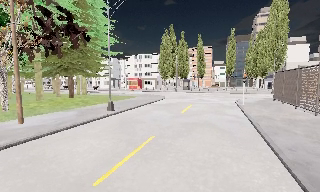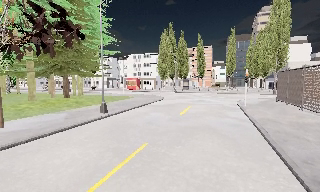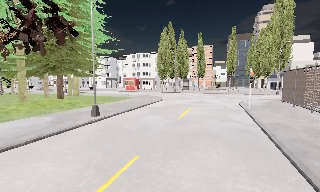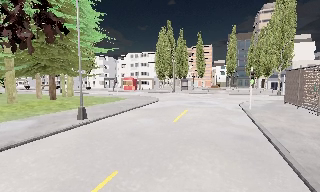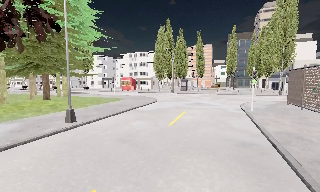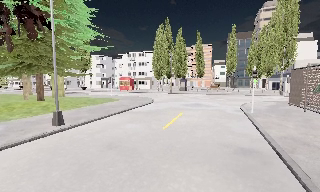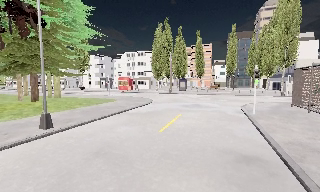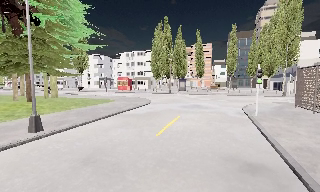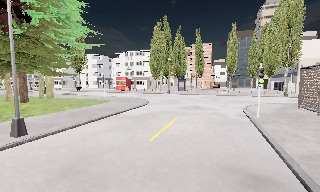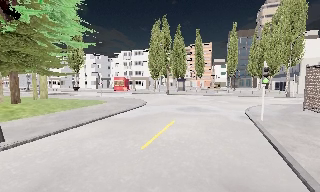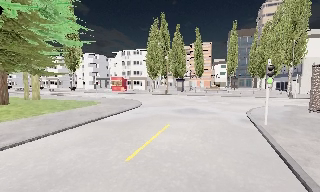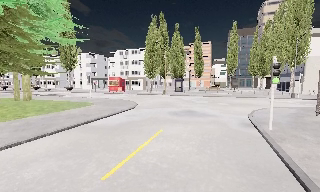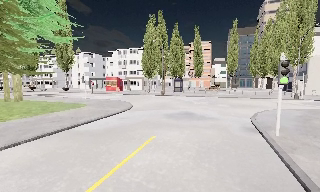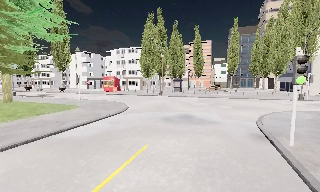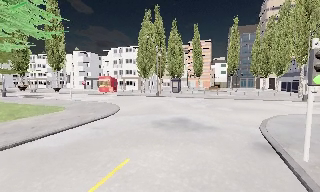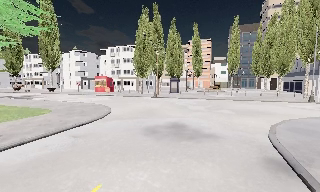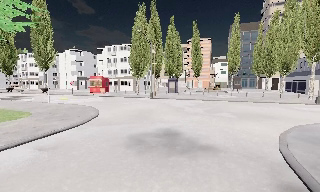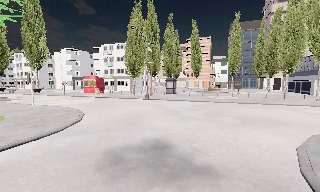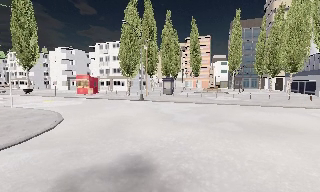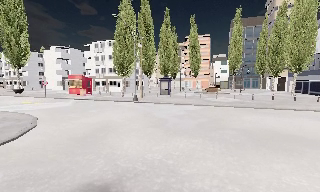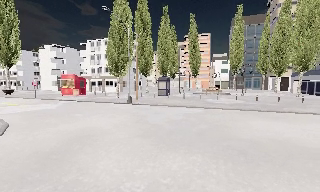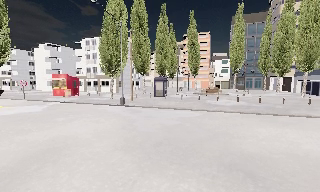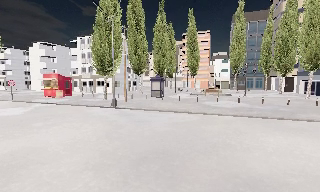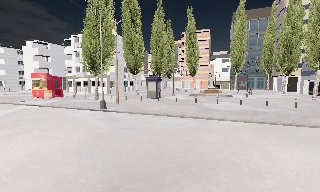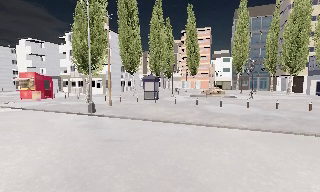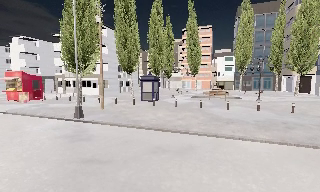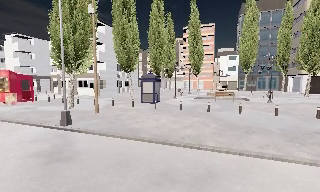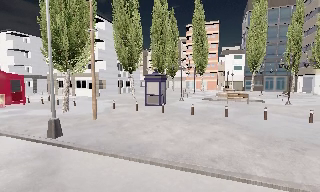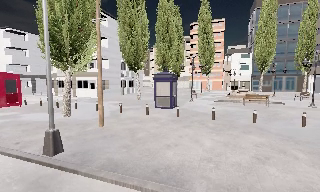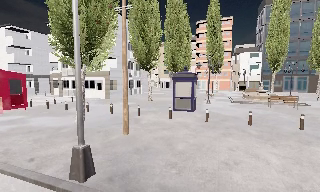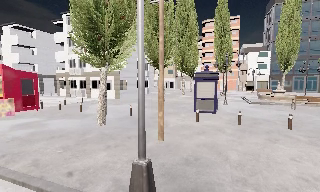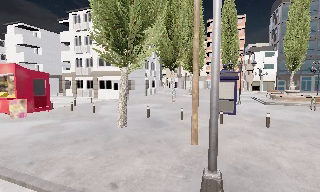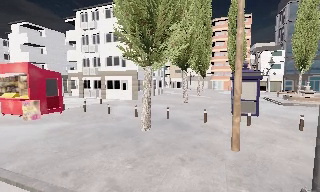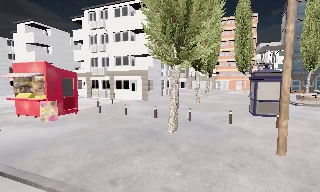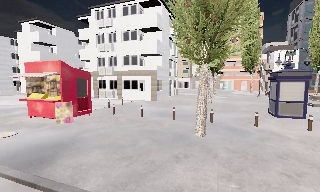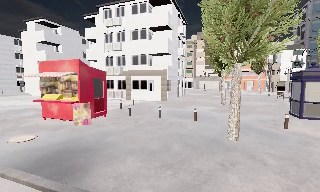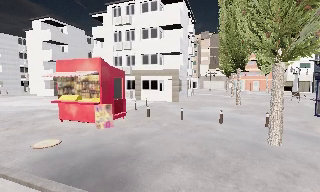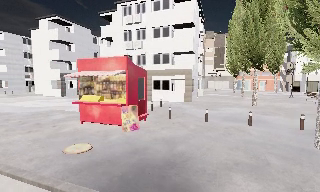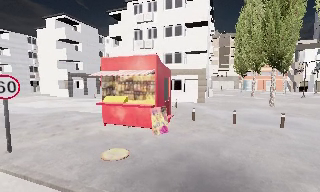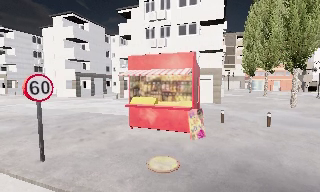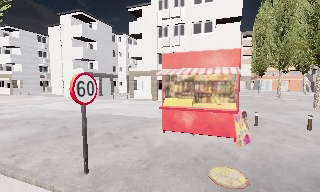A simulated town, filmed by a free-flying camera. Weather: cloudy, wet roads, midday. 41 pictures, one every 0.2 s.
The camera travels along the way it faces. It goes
forward.
0.0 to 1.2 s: The camera travels forward, about 4.5 m, so what stands in front looms larger.
1.2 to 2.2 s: The camera travels forward, about 3.5 m, so what stands in front looms larger. It gains speed.
2.2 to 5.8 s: The camera travels forward, about 25 m, so what stands in front looms larger.
5.8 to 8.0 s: The camera travels to its left, about 14 m, so close, fixed things drift to the right.
The film runs forward here.
